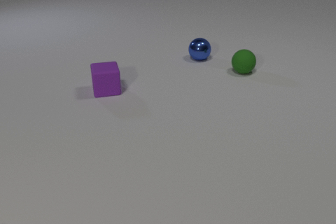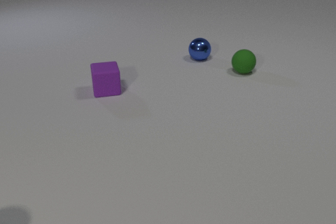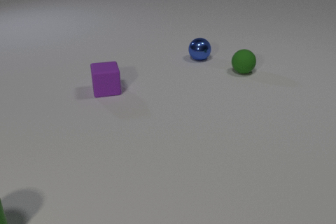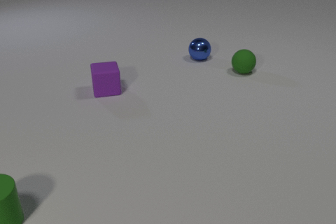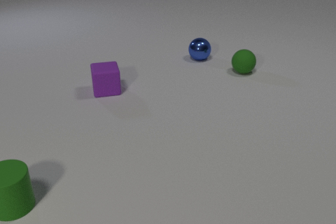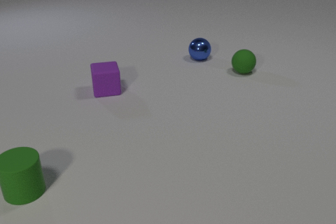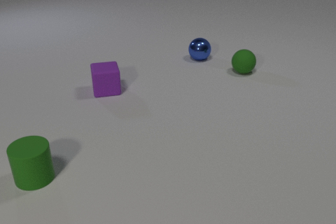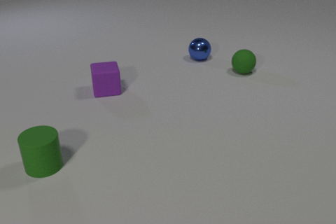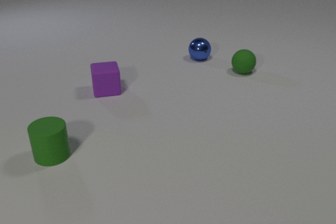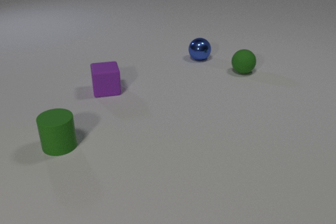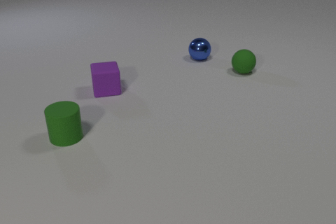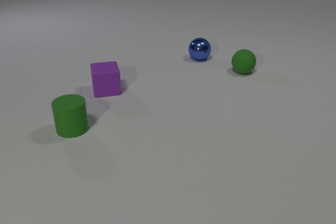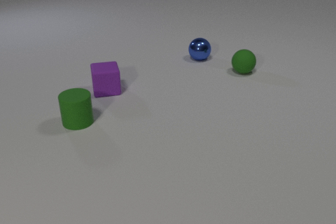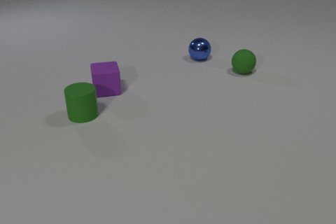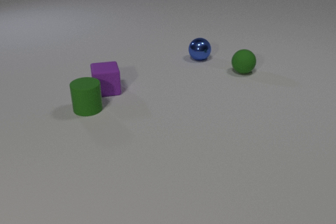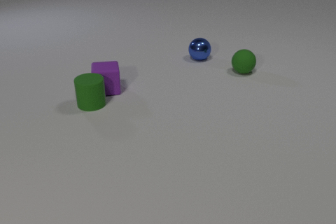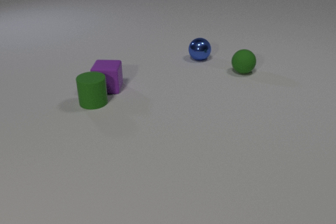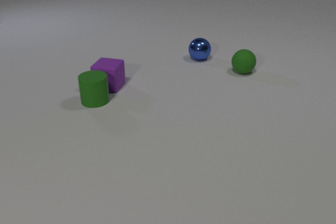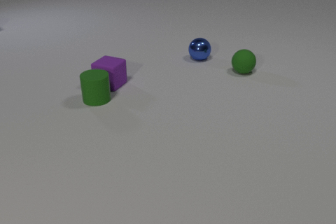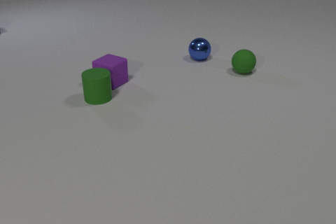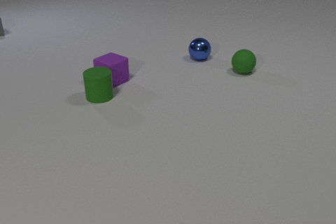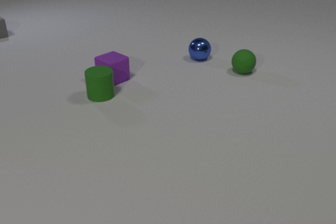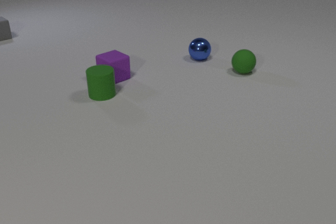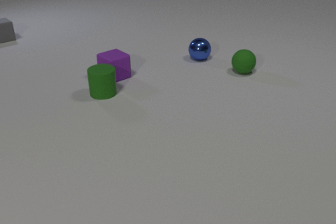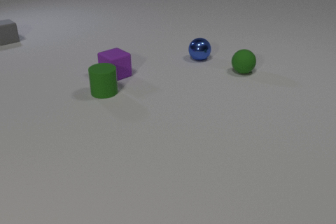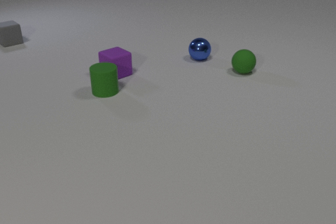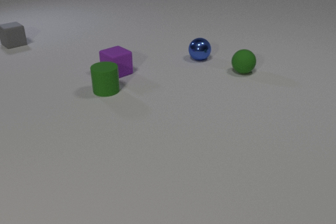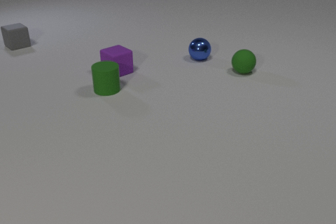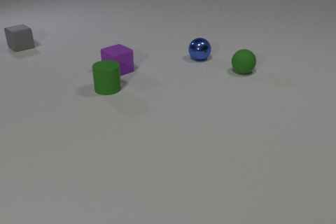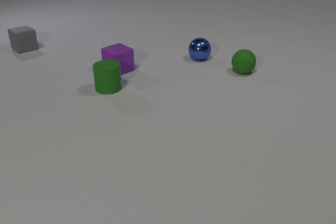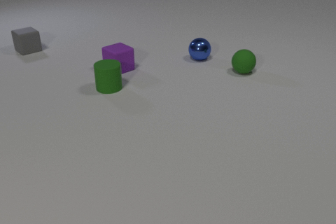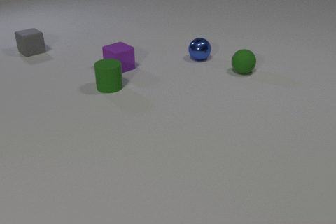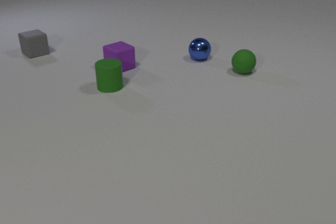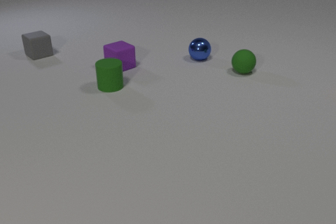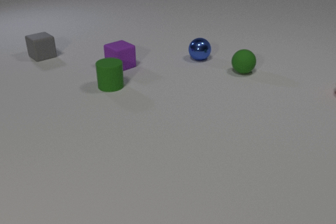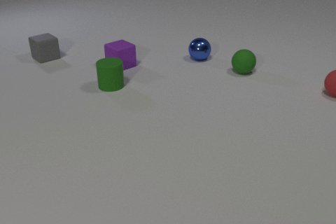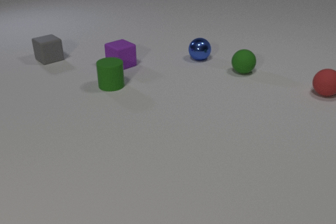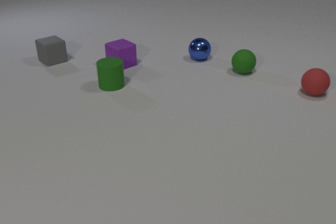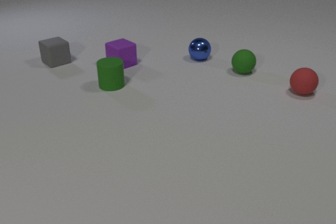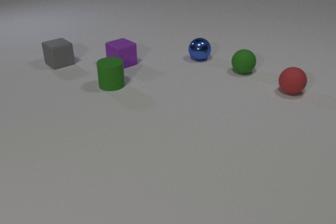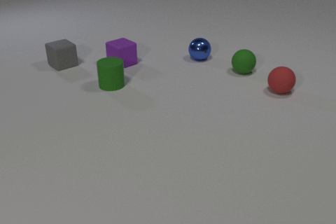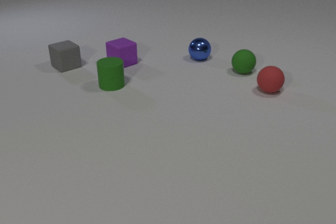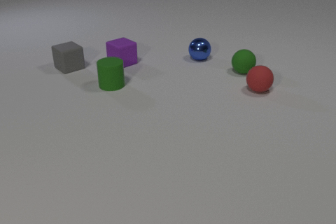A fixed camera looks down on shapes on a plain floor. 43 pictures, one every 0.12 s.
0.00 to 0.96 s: The green rubber cylinder comes in at the left edge, slides away from the camera and to the right.
0.96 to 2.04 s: The green rubber cylinder slides away from the camera and to the right. The purple rubber cube slides away from the camera, spins clockwise seen from above by about 30 degrees, its near face sliding to the left. The green rubber cylinder and the purple rubber cube collide.
2.04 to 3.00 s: The green rubber cylinder slides away from the camera and to the right. The purple rubber cube slides away from the camera, spins clockwise seen from above by about 30 degrees, its near face sliding to the left. The gray rubber cube comes in at the left edge, slides toward the camera and to the right.
3.00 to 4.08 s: The green rubber cylinder slides away from the camera and to the right. The purple rubber cube slides away from the camera. The gray rubber cube slides toward the camera and to the right.
4.08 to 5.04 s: The purple rubber cube slides away from the camera. The gray rubber cube slides toward the camera and to the right. The red rubber sphere rolls to the left.
Are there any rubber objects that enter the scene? yes.
What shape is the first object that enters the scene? cylinder.
How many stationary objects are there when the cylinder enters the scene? 3.
